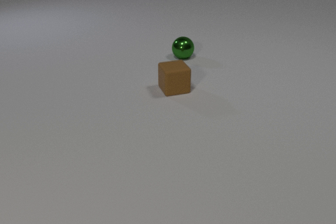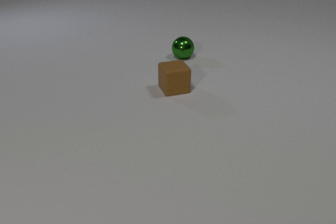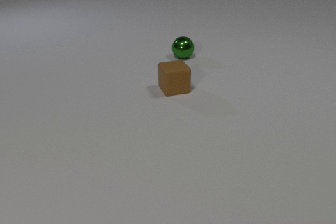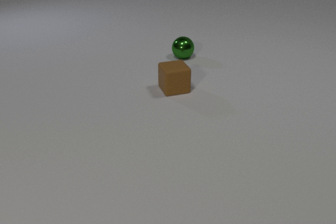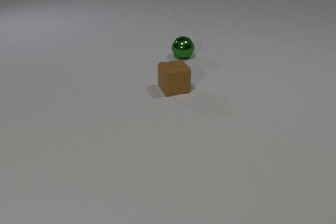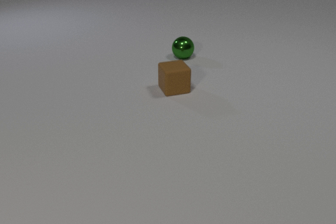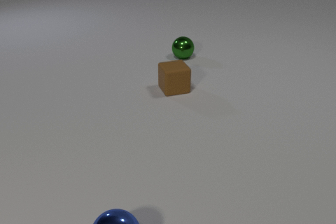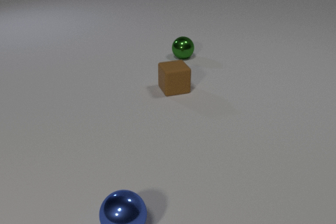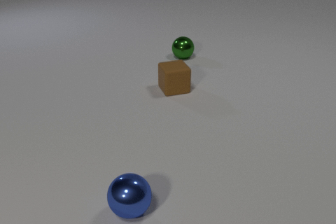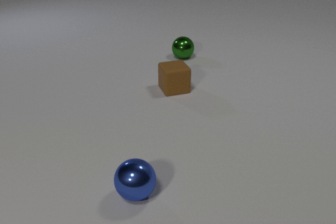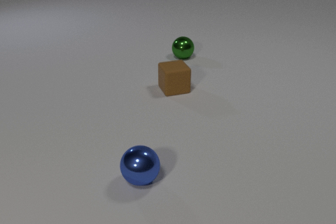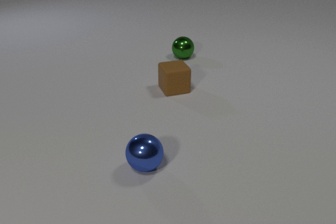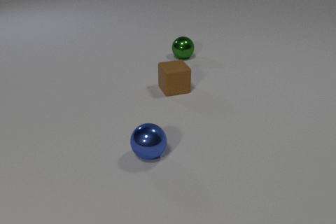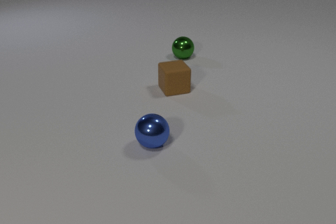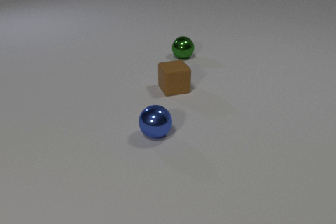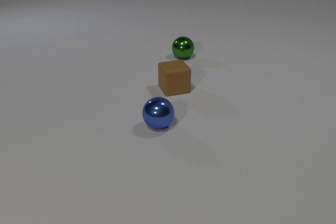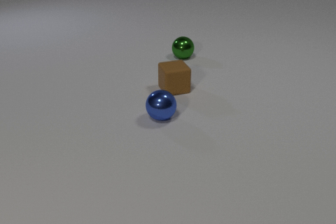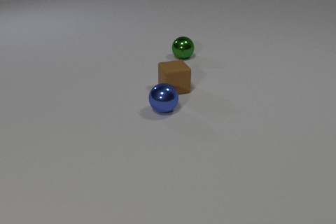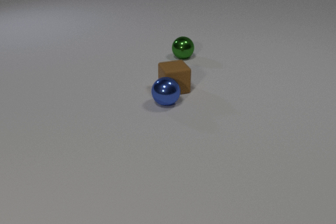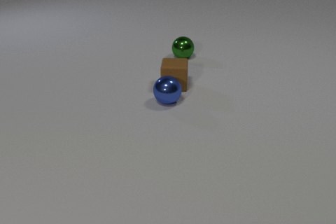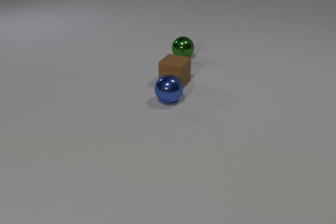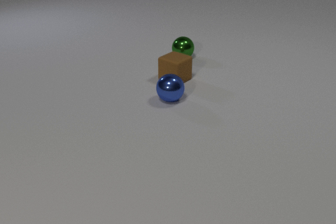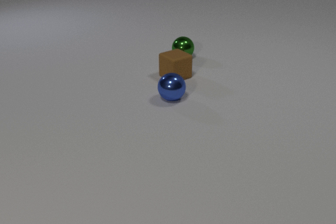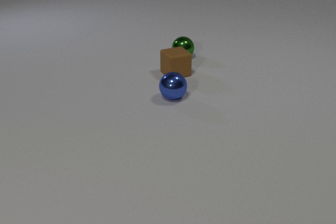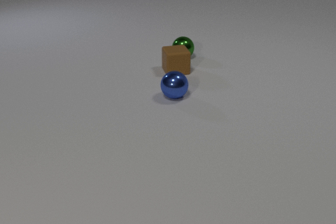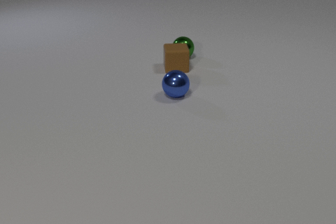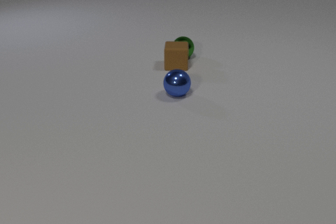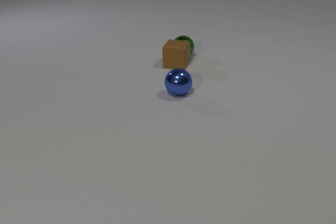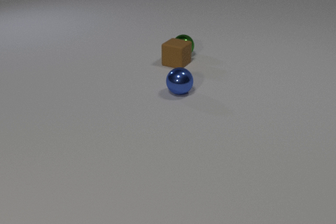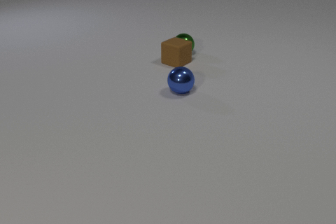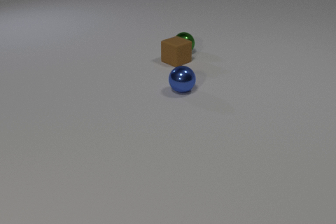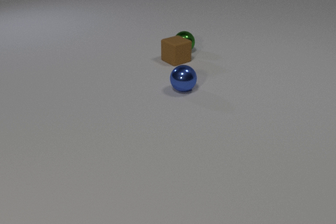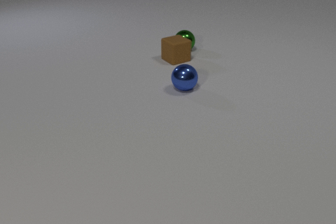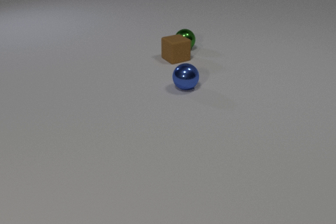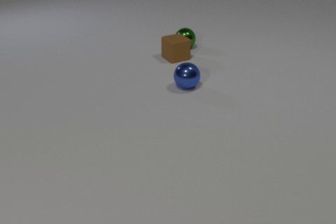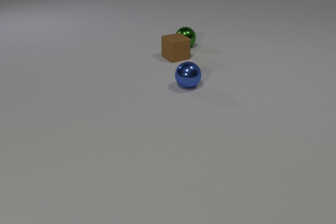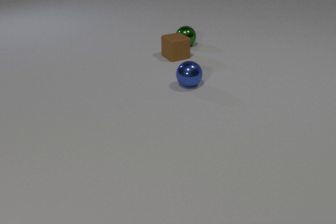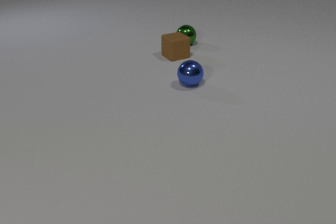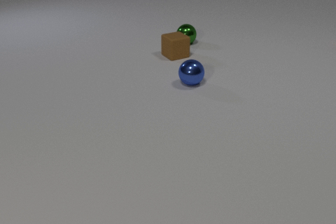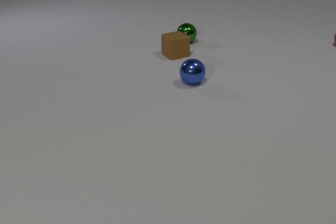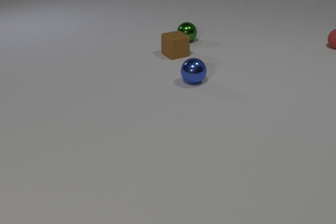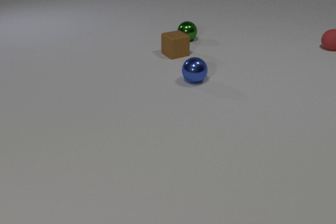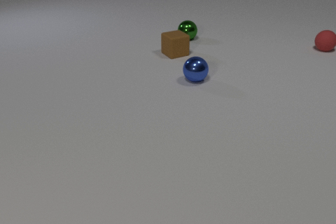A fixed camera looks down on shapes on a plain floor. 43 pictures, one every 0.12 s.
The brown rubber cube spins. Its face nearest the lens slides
to the left.
The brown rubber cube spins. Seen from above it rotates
clockwise.
0.00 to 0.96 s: The blue metal sphere comes in at the bottom edge, rolls away from the camera.
0.96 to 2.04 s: The blue metal sphere rolls away from the camera.
2.04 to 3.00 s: The blue metal sphere rolls away from the camera. The brown rubber cube slides away from the camera, spins clockwise seen from above by about 105 degrees, its near face sliding to the left. The blue metal sphere and the brown rubber cube collide.
3.00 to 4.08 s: The blue metal sphere rolls away from the camera and to the right. The brown rubber cube slides away from the camera, spins so that its near face slides to the left, clockwise seen from above. The green metal sphere rolls away from the camera. The brown rubber cube and the green metal sphere collide.
4.08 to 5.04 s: The blue metal sphere rolls away from the camera and to the right. The brown rubber cube slides away from the camera. The green metal sphere rolls away from the camera. The red rubber sphere comes in at the right edge, rolls to the left and toward the camera.
Are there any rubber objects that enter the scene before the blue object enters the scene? no.
What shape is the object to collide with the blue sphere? cube.
How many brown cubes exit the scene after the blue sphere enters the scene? 0.
